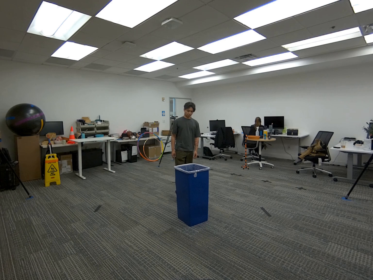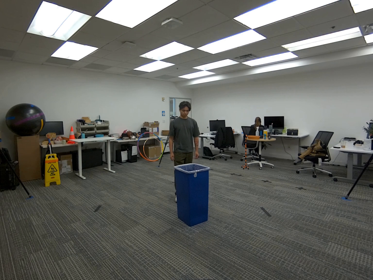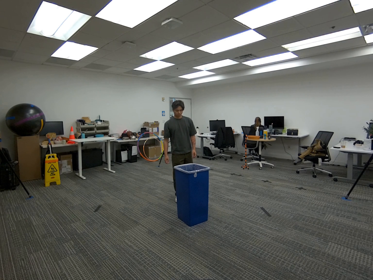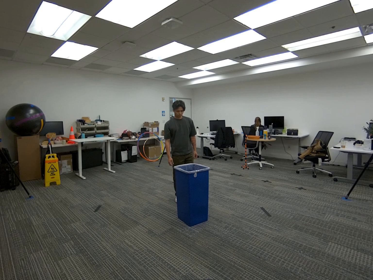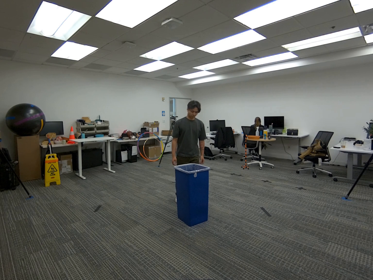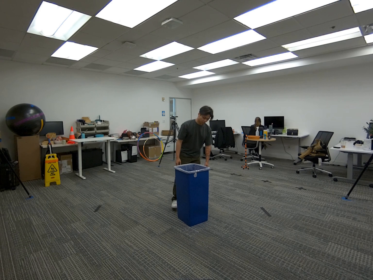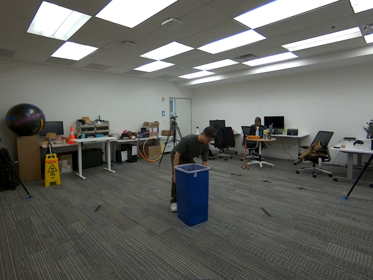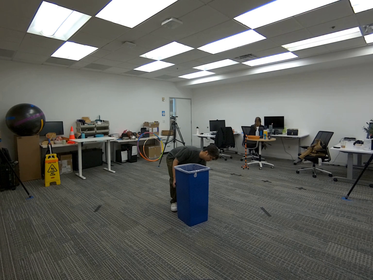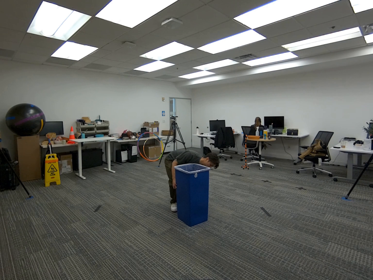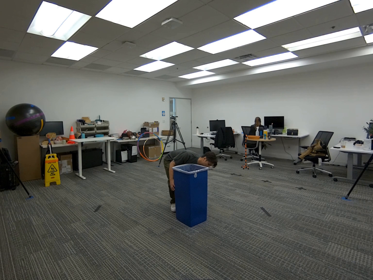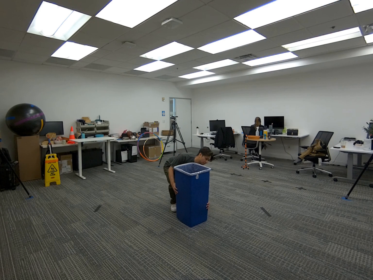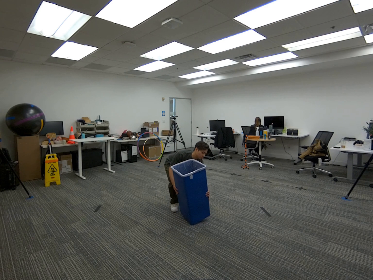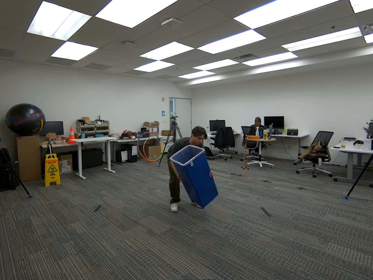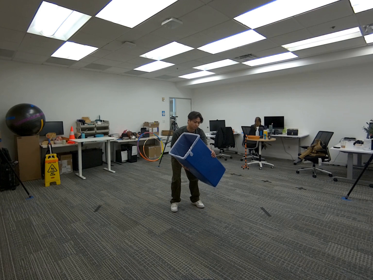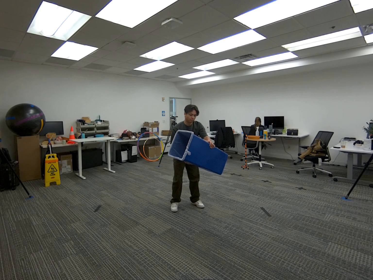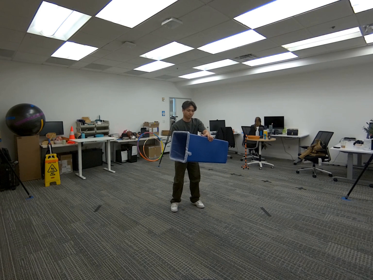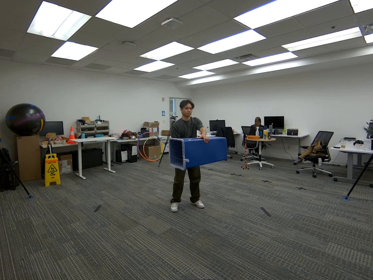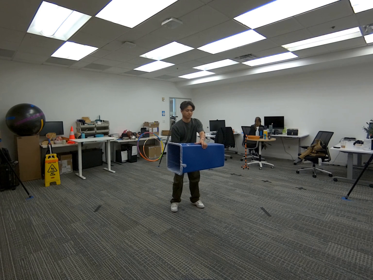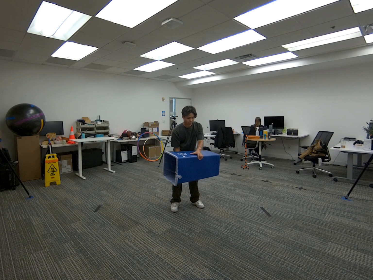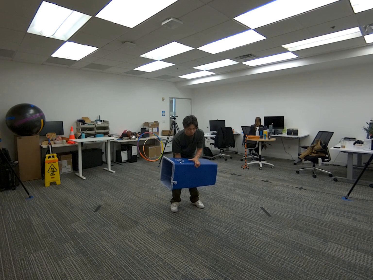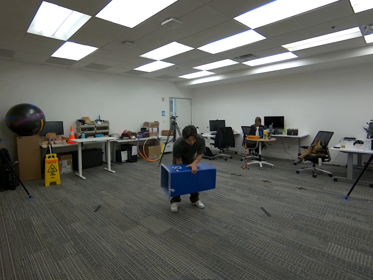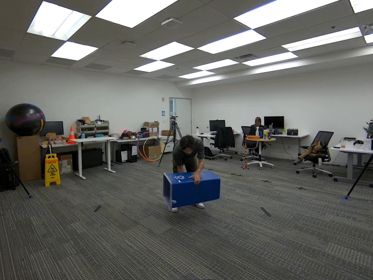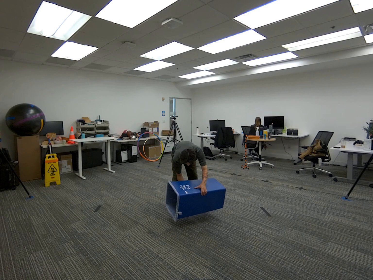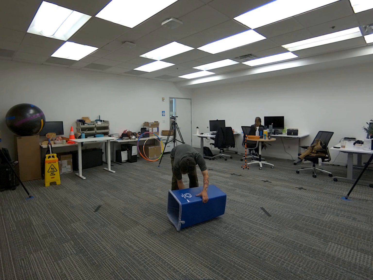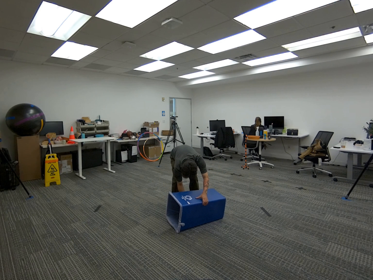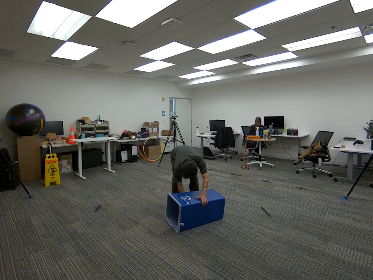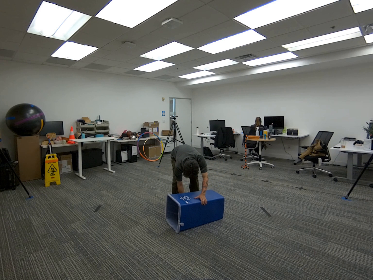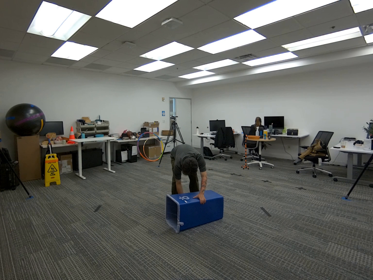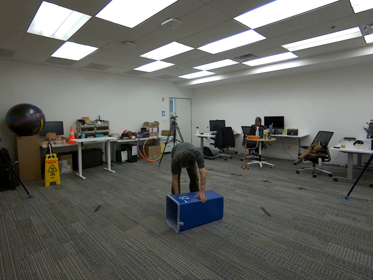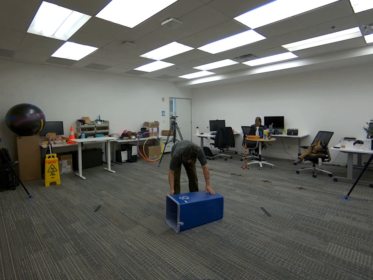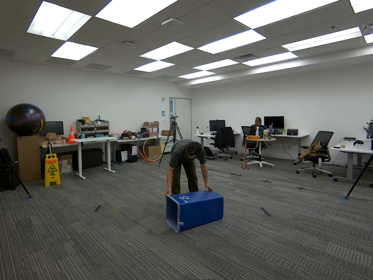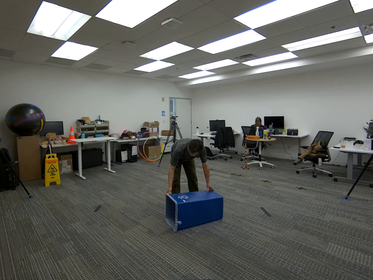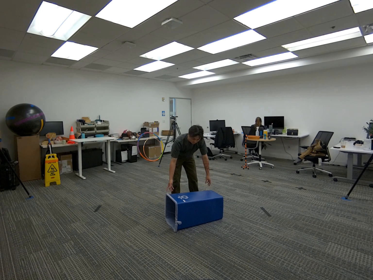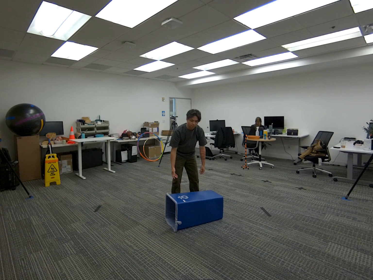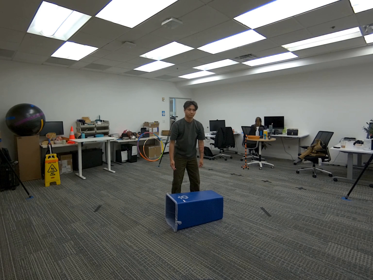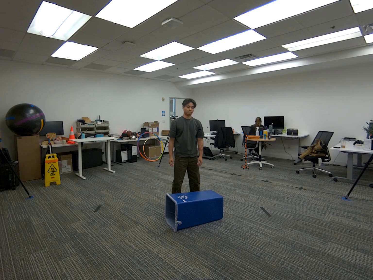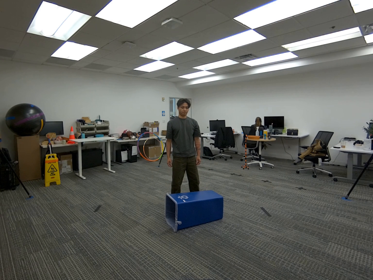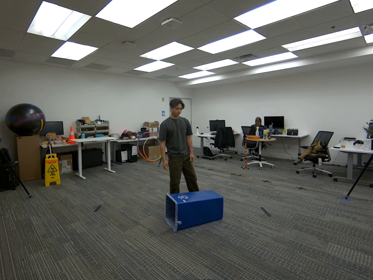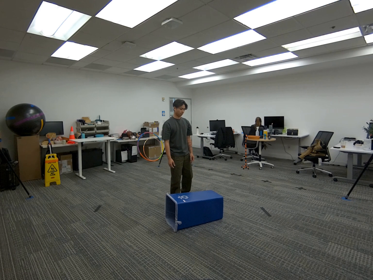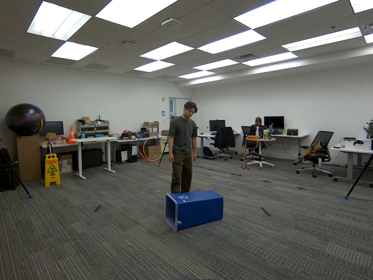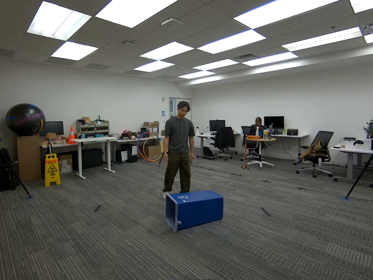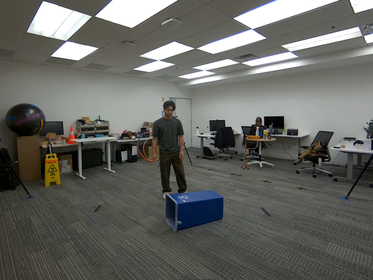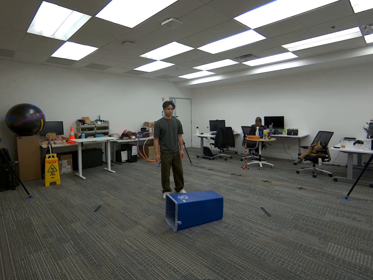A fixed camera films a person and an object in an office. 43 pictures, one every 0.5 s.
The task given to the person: Walk over to the blue trash can and lift and place the trash can on its side.
